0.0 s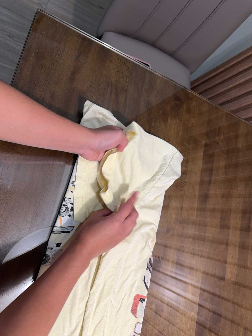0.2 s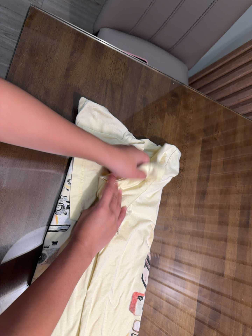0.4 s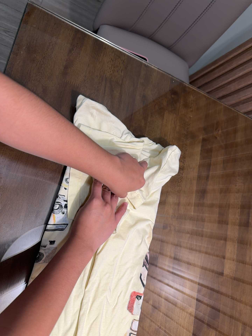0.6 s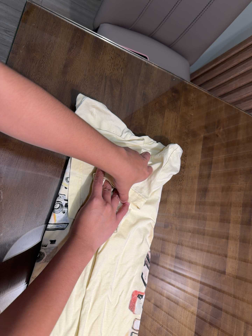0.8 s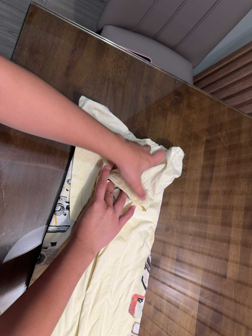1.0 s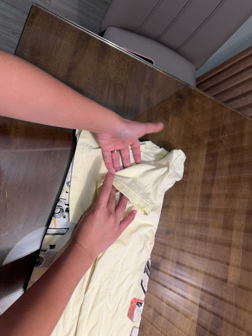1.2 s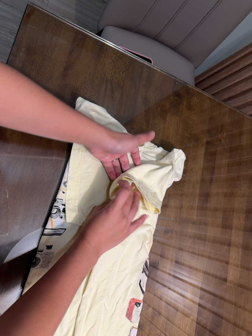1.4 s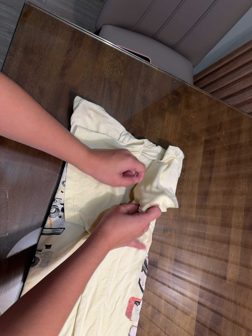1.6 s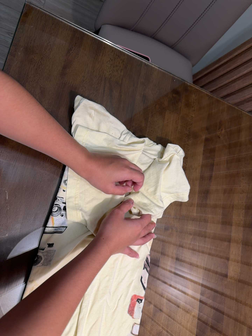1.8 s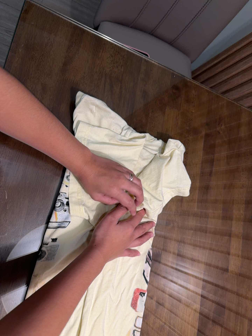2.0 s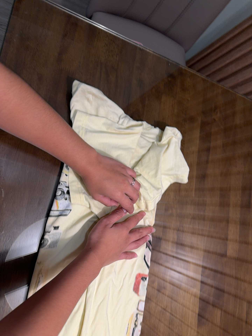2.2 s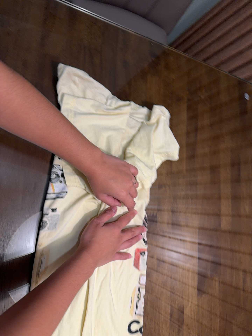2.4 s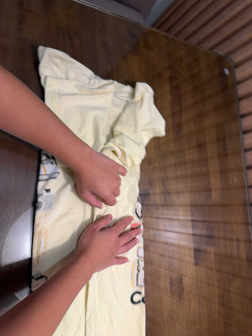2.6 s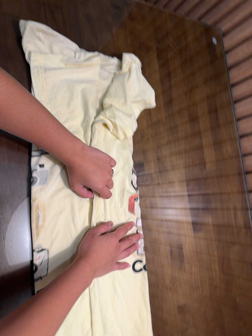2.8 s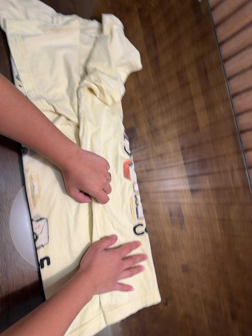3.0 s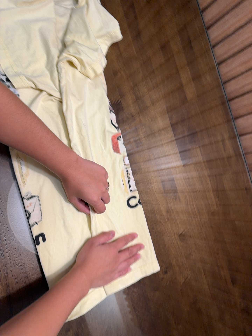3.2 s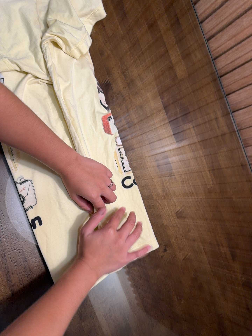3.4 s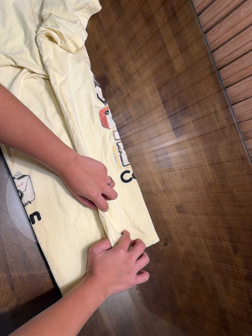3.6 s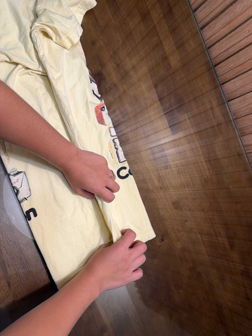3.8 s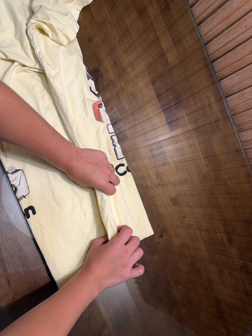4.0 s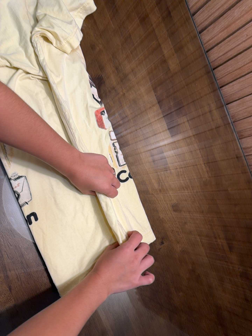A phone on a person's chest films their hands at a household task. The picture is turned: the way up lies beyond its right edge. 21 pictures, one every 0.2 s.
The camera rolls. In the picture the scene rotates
counterclockwise.
The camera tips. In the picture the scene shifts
upward.
0.0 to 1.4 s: The camera shifts only a little, or ends up much as it began.
1.4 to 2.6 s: The camera travels toward the bottom of its view, about 12 cm, so close, fixed things drift upward. It rolls about its line of sight by about 15 degrees, and the scene rotates counterclockwise.
2.6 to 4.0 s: The camera travels toward the bottom of its view, about 12 cm, so close, fixed things drift upward. Its aim tips toward the bottom of its view by about 10 degrees, and the scene shifts upward. It rolls about its line of sight by about 15 degrees, and the scene rotates counterclockwise.
The film runs backward here.
